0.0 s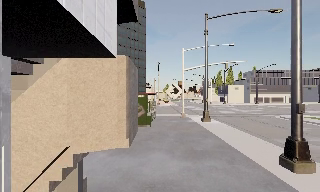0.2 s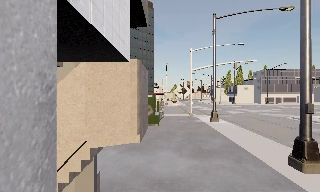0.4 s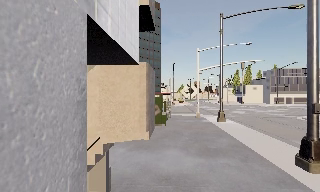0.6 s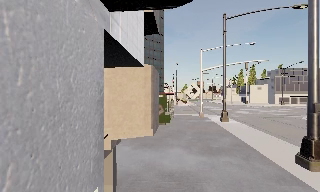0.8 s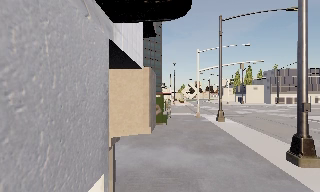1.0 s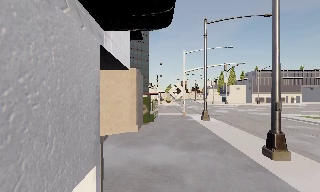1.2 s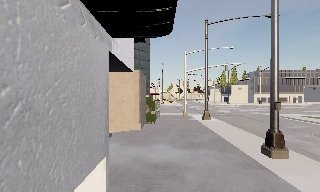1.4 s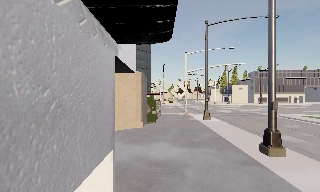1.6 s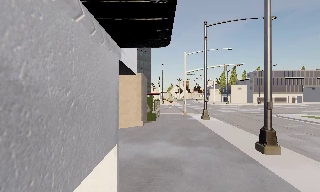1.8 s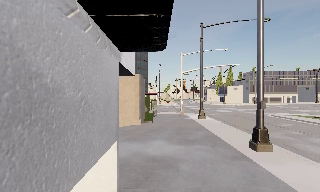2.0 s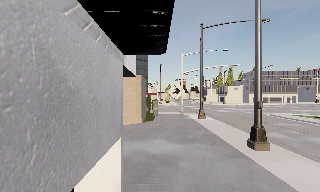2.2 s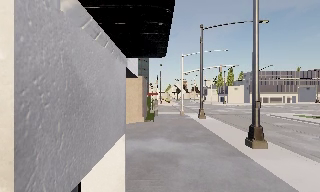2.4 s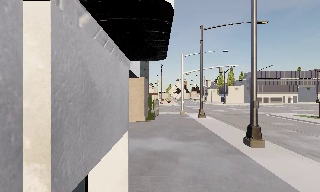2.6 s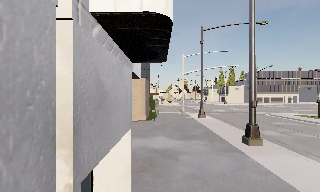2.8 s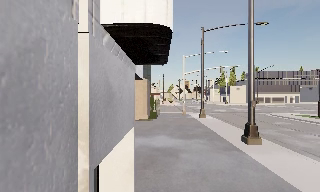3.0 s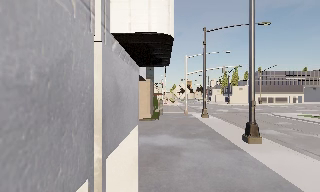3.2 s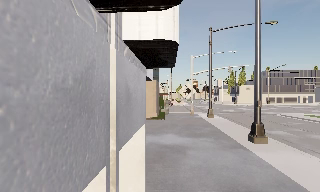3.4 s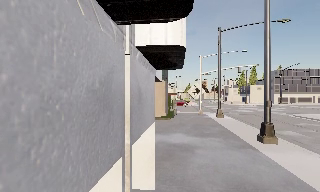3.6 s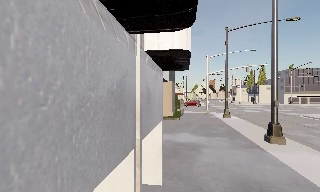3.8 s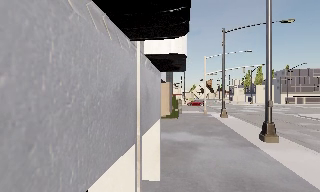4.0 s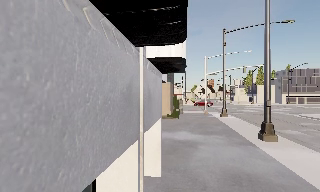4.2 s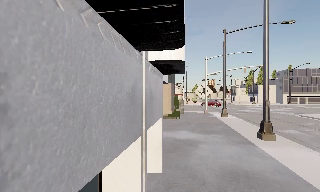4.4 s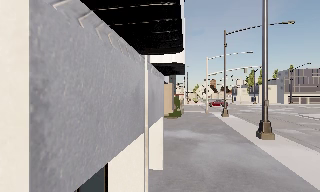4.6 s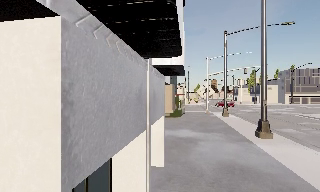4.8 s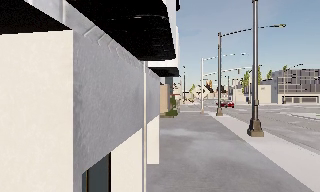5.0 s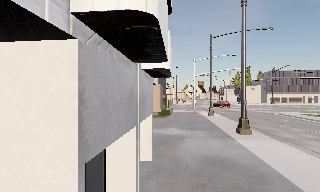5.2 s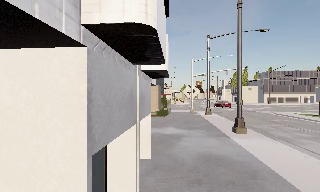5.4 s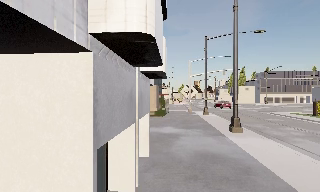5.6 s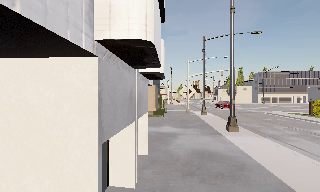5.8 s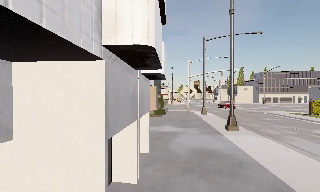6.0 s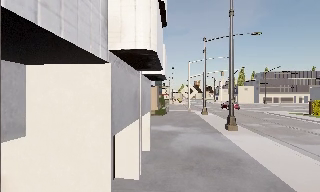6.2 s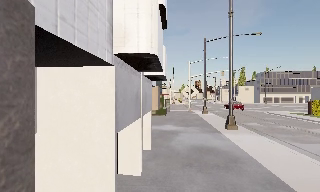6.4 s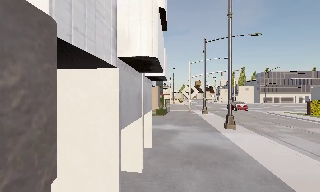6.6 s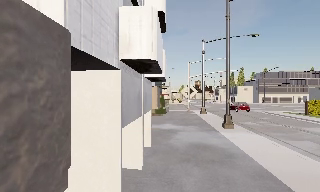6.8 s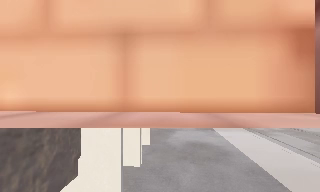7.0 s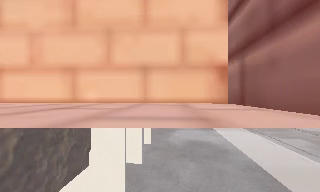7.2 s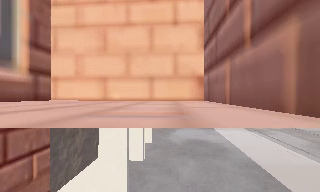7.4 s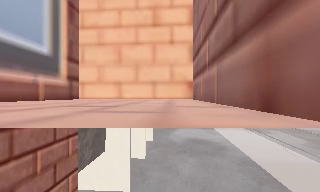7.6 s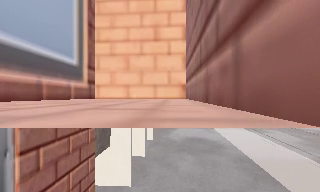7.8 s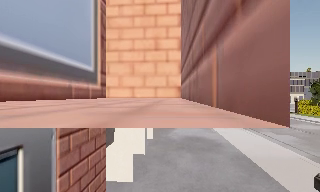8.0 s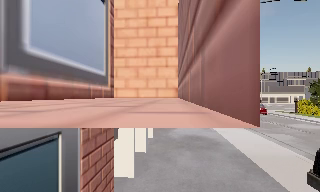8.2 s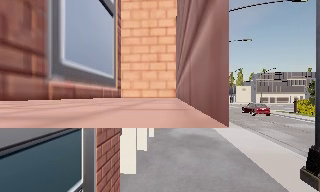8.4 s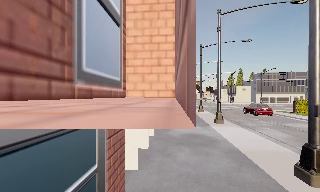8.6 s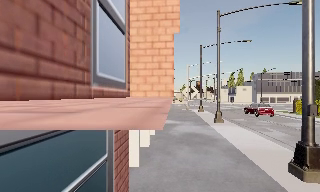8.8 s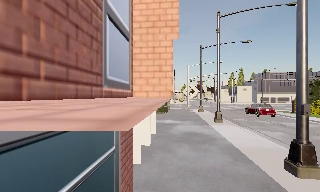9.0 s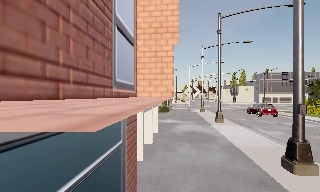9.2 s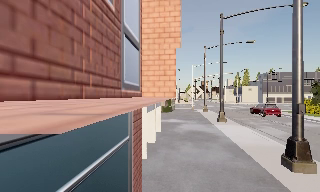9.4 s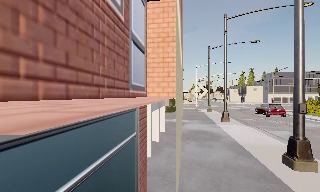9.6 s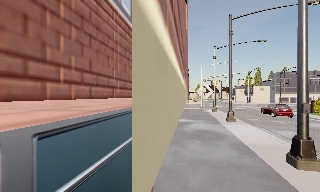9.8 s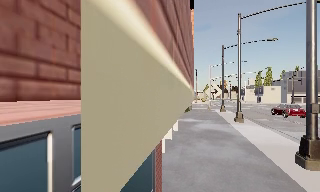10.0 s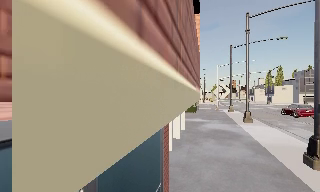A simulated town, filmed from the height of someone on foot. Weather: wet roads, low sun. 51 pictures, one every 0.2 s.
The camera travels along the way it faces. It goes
backward.
0.0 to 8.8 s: The camera travels backward, about 10 m, so what stands in front gets smaller.
8.8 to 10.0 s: The camera swings to its left by about 10 degrees, and the scene slides to the right. It travels backward, about 1.5 m, so what stands in front gets smaller.
The film runs backward here.
